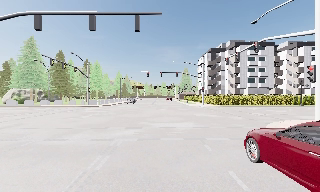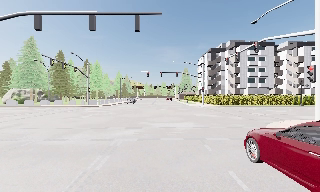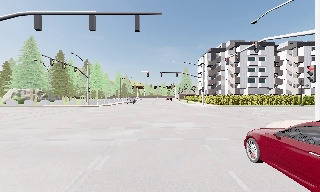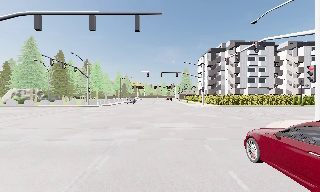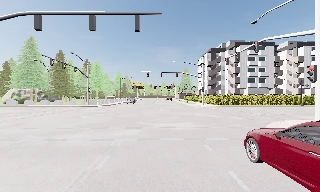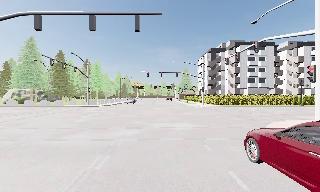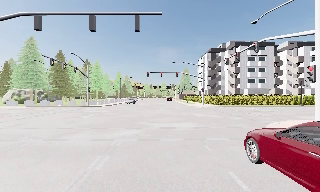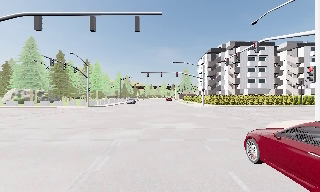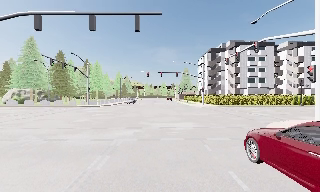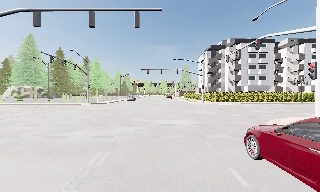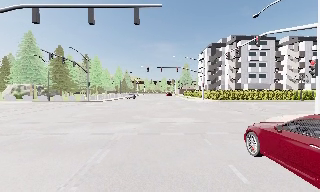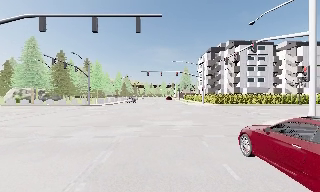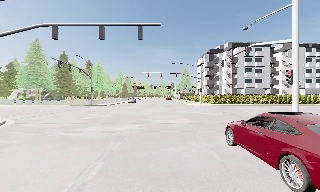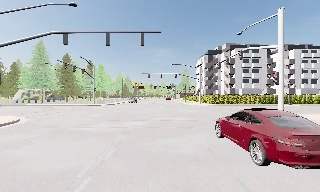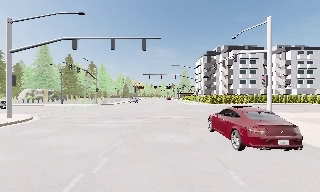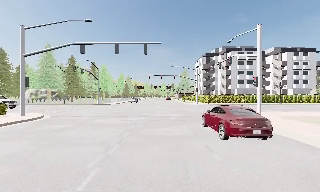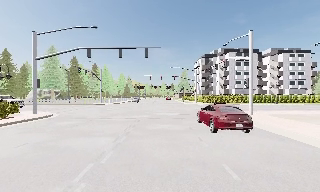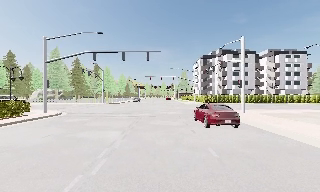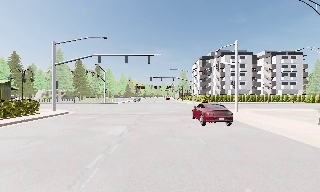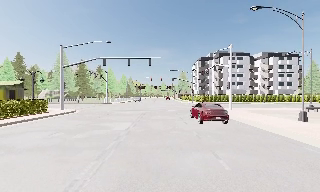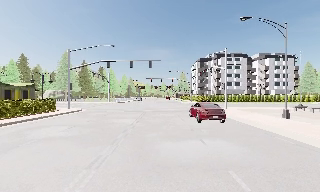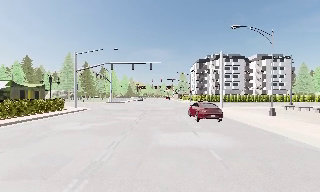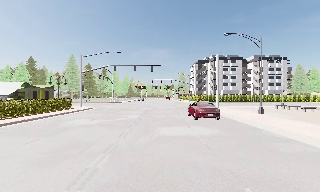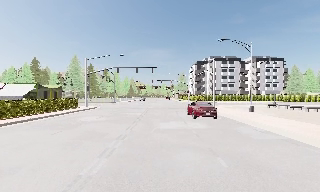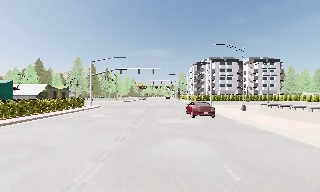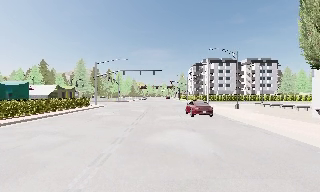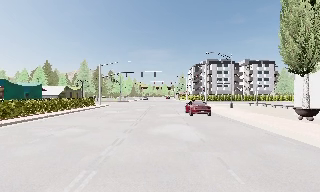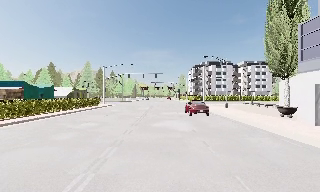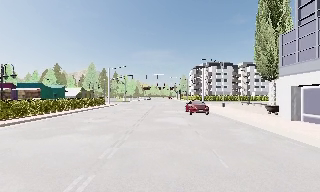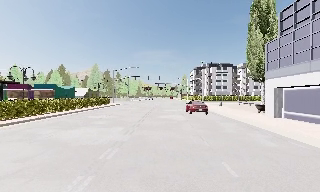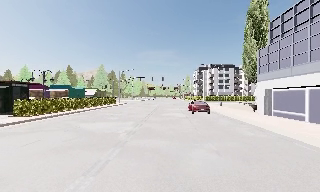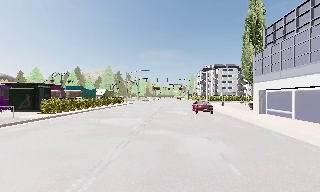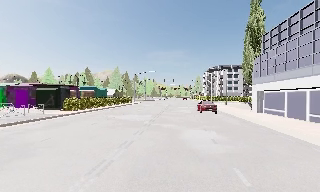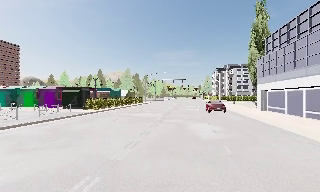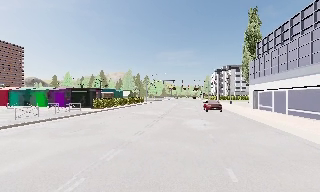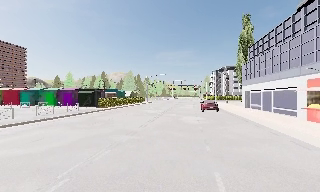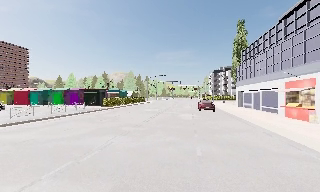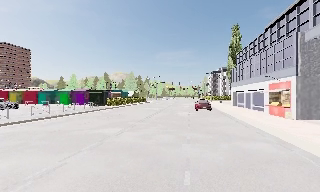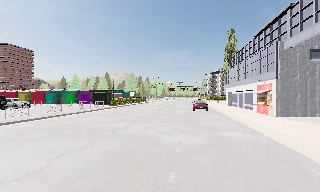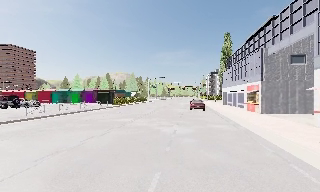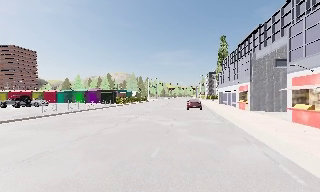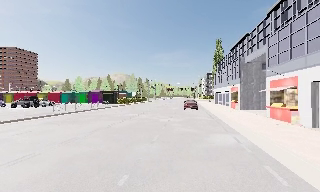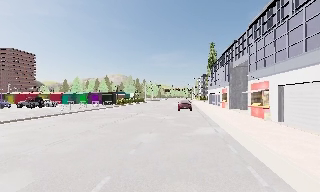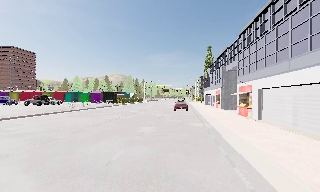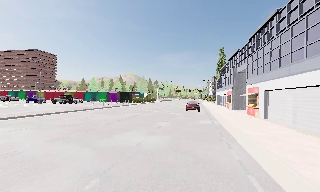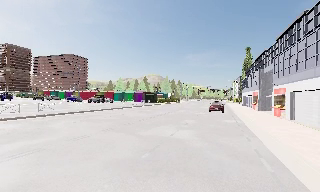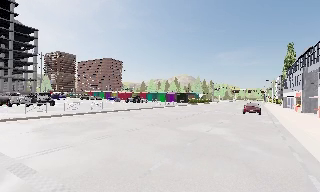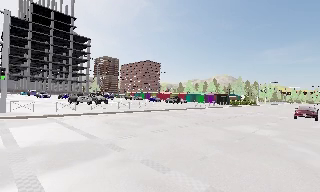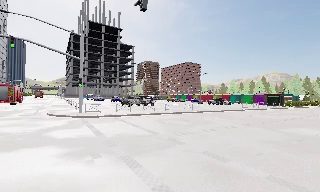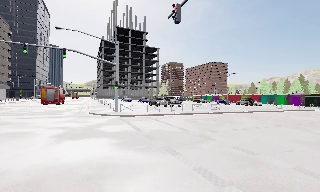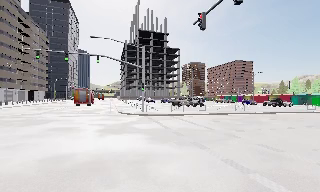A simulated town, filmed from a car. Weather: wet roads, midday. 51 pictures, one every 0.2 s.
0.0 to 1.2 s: The camera keeps its place and its aim.
1.2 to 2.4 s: The camera travels backward, about 1.5 m, so what stands in front gets smaller. It gains speed.
2.4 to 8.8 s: The camera swings to its left by about 15 degrees, and the scene slides to the right. It travels backward, about 55 m, so what stands in front gets smaller.
8.8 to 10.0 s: The camera pans to its left, which is counterclockwise from overhead, by about 60 degrees. It travels backward and to its left, about 8 m.
The film runs backward here.
